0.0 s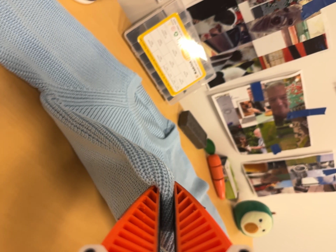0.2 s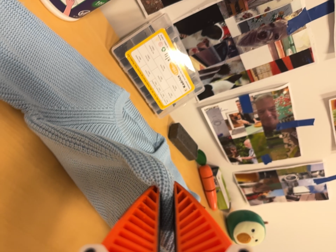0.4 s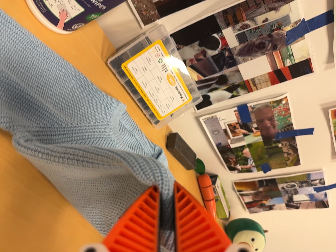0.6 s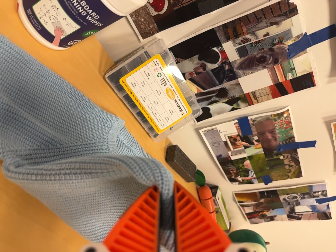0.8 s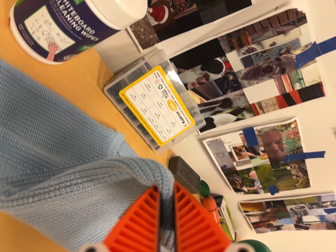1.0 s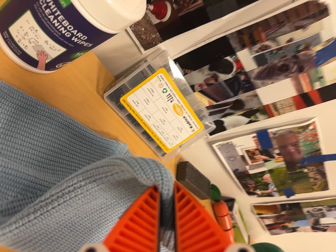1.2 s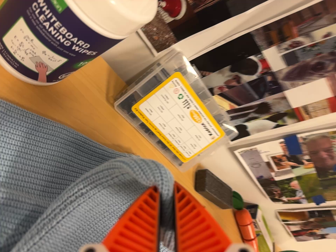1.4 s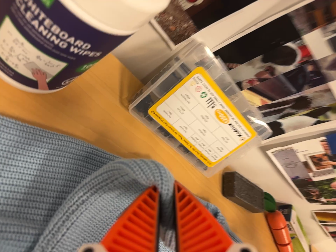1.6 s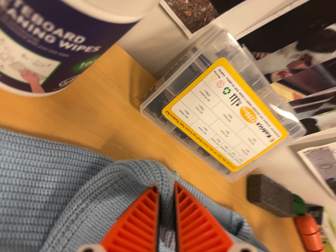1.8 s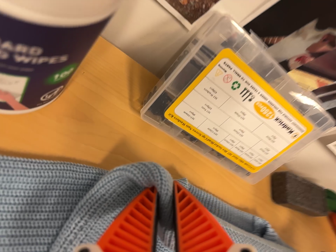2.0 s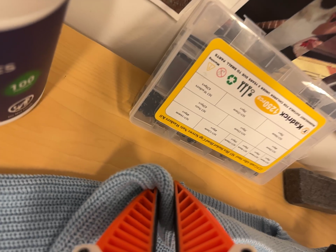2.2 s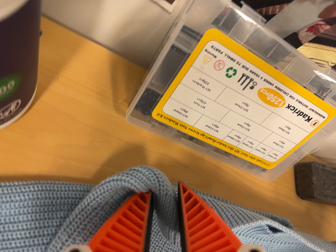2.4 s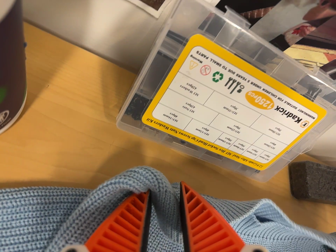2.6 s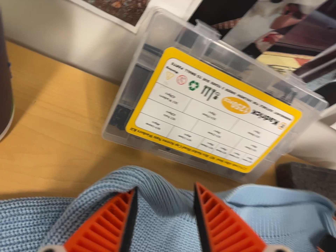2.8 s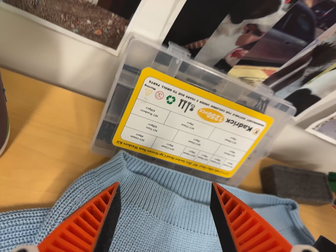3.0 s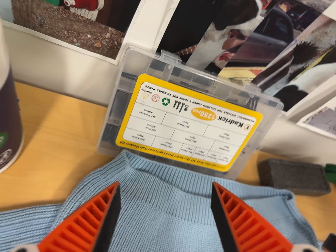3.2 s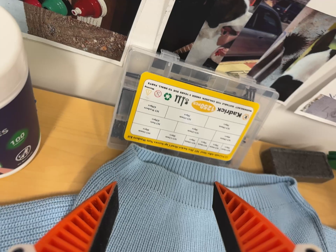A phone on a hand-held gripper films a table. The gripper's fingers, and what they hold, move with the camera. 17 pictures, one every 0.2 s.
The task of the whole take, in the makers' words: fold up.
0.0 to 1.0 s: The camera travels toward the top of its view and forward, about 14 cm, so close, fixed things drift downward.
1.0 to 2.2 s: The scene slides to the right, as the camera pans about 25 degrees to its left. It travels forward and toward the top of its view, about 22 cm, so what stands in front looms larger. Its aim tips toward the bottom of its view by about 10 degrees. It rolls about its line of sight by about 15 degrees, and the scene rotates counterclockwise.
2.2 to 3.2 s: The camera travels backward and to its right, about 10 cm, so what stands in front gets smaller. It rolls about its line of sight by about 15 degrees, and the scene rotates counterclockwise.
The film runs forward here.
